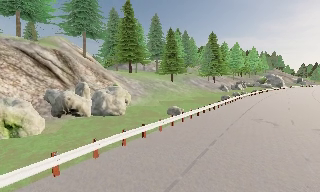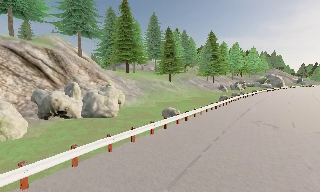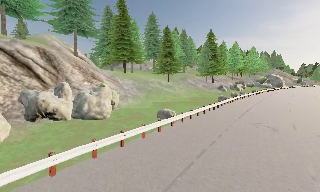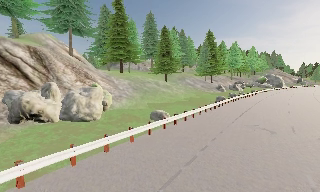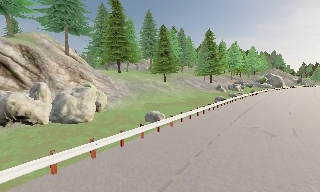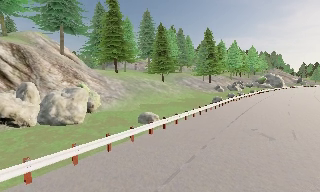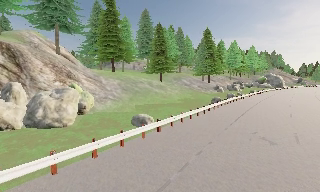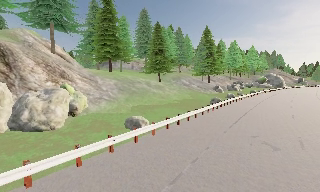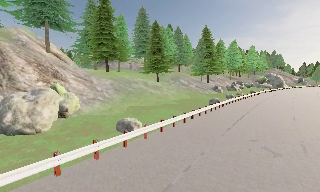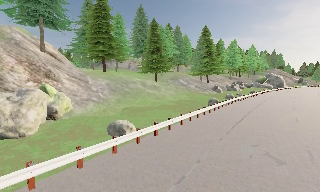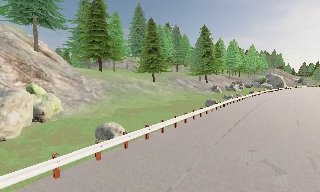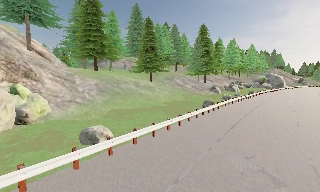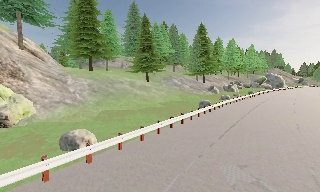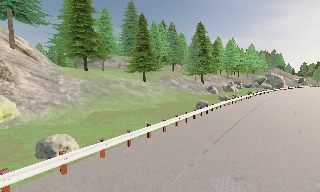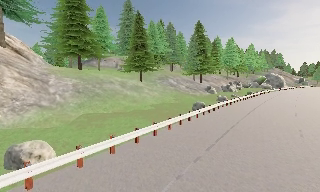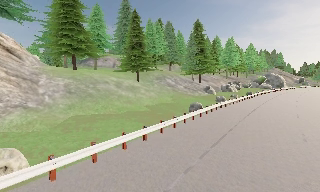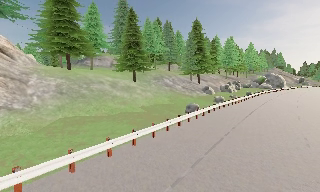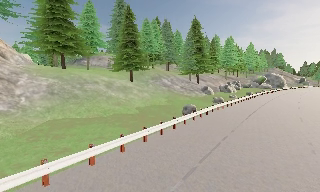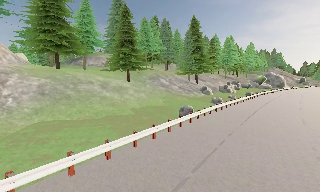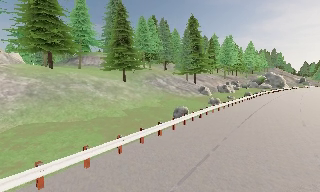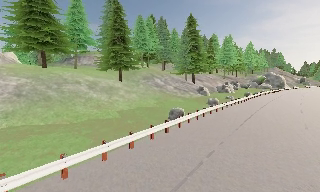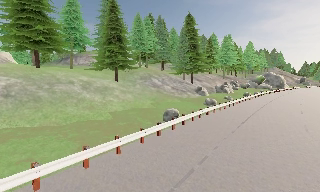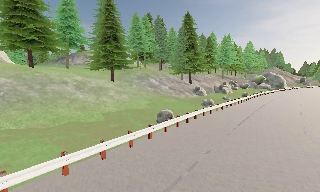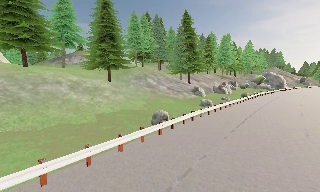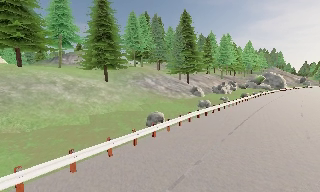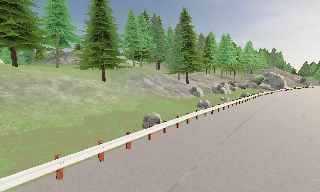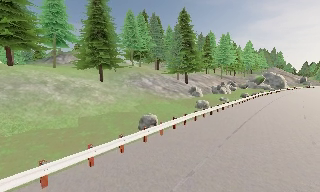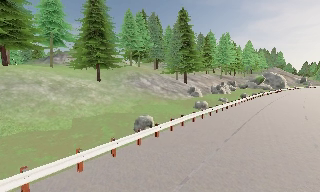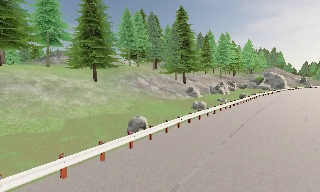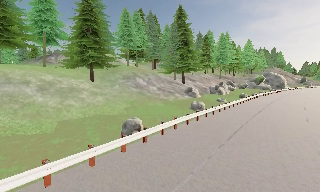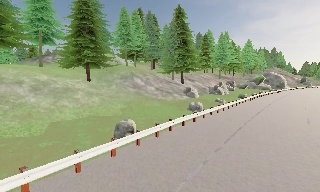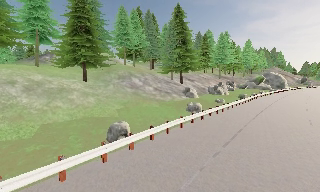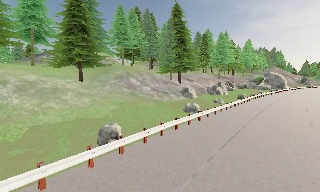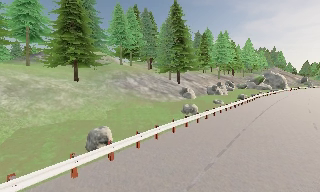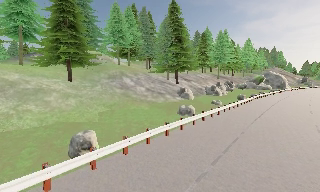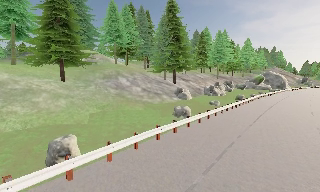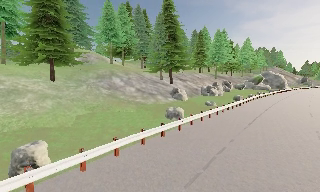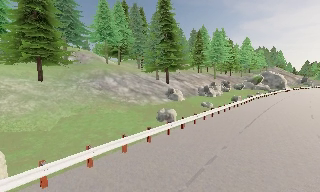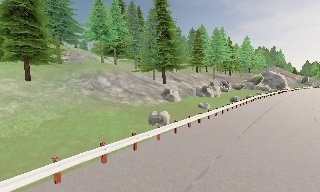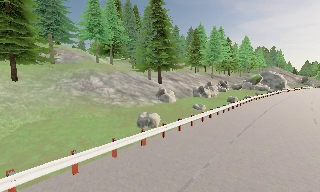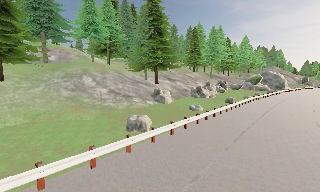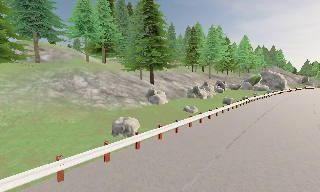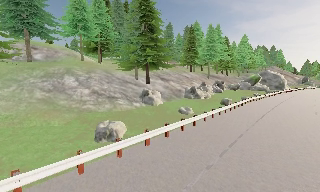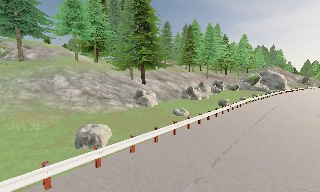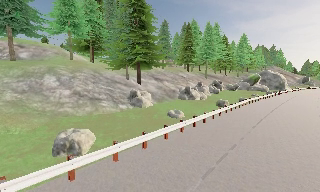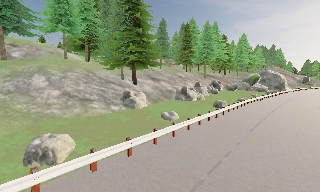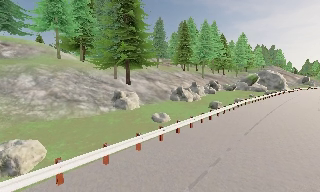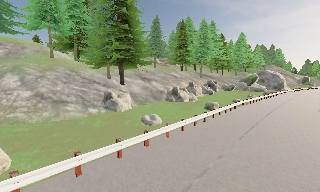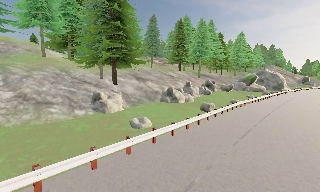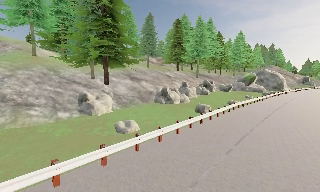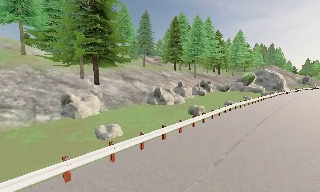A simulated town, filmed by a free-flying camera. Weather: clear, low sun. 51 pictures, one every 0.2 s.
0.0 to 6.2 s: The camera travels forward and to its right, about 20 m, so what stands in front looms larger.
6.2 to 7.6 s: The camera travels forward and to its right, about 6 m, so what stands in front looms larger. It gains speed.
7.6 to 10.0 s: The camera travels forward and to its right, about 12 m, so what stands in front looms larger.
The film runs forward here.
